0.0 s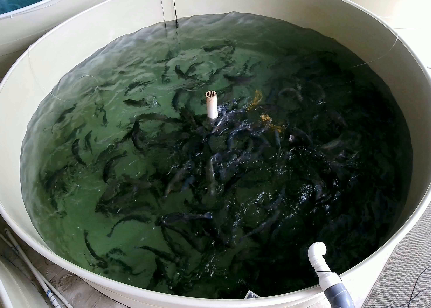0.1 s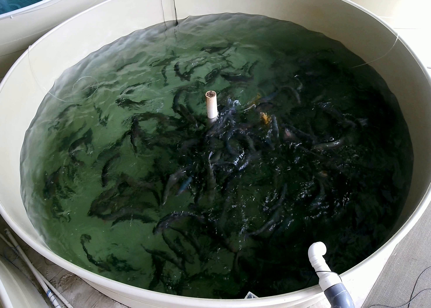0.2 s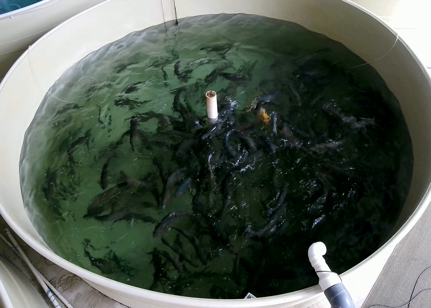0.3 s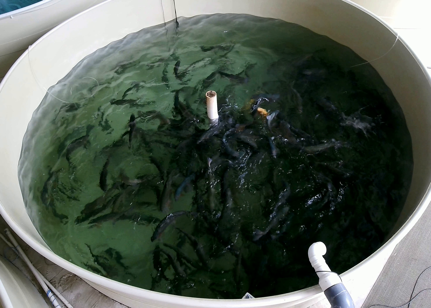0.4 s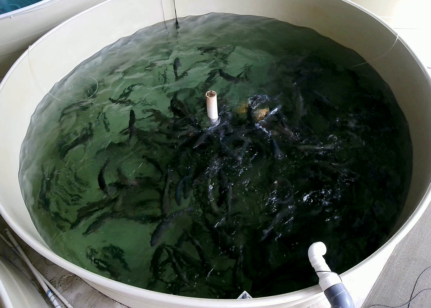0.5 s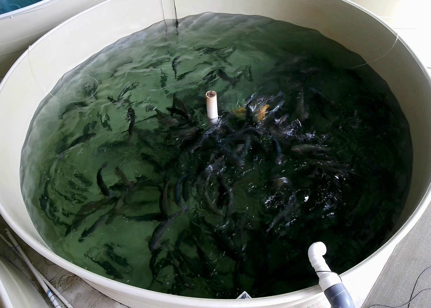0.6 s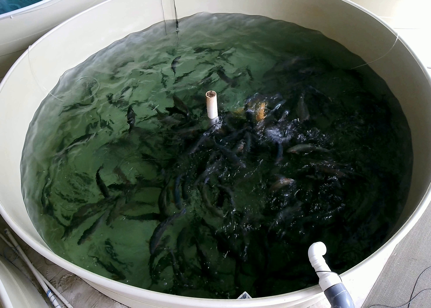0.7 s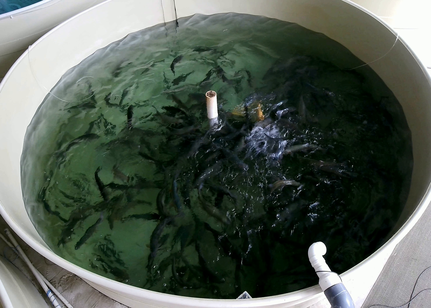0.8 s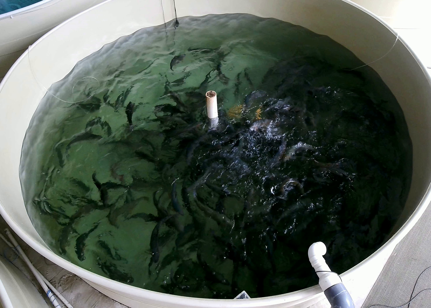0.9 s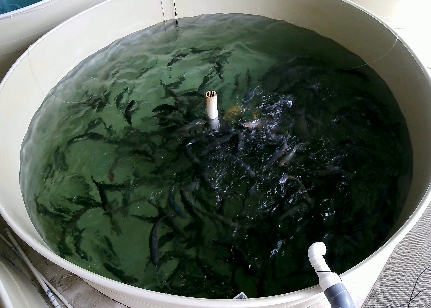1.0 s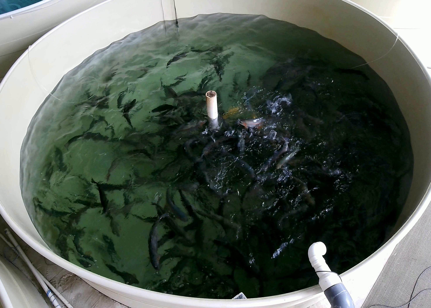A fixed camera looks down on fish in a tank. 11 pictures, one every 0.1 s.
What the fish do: Weak feeding.
